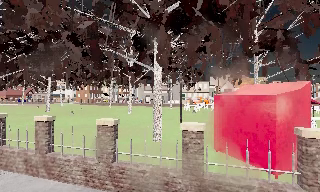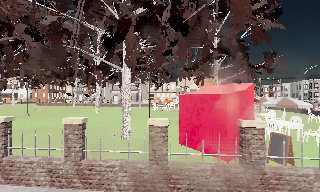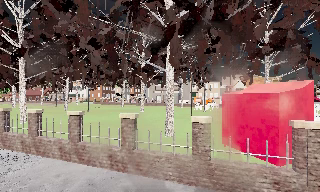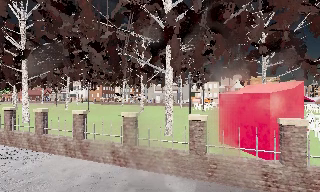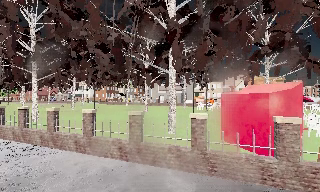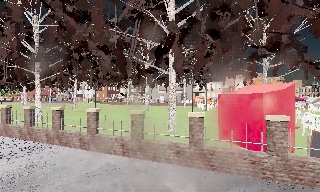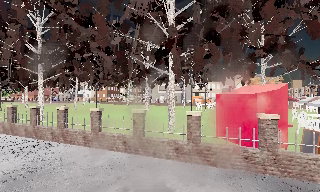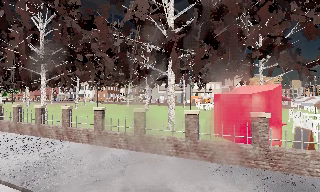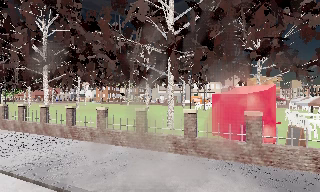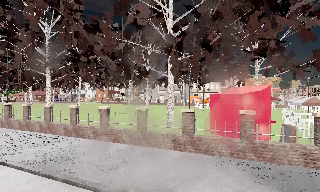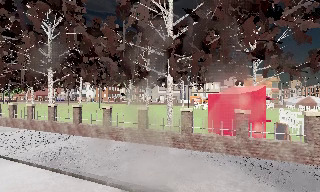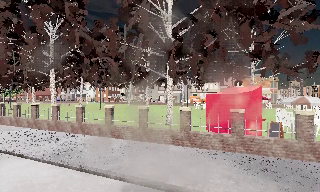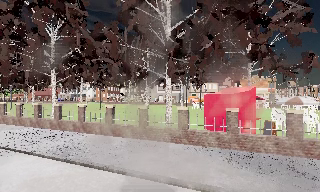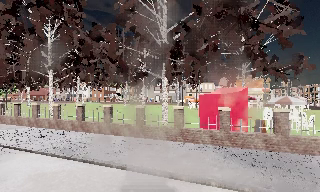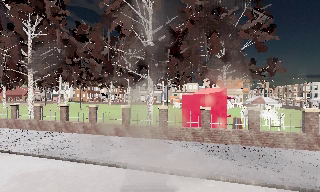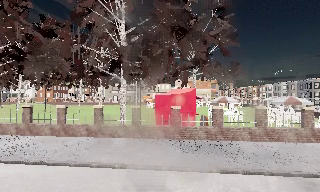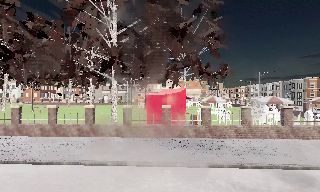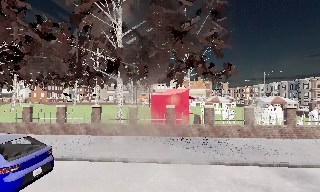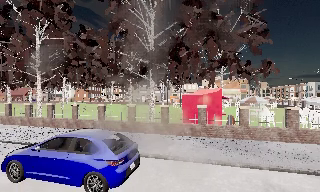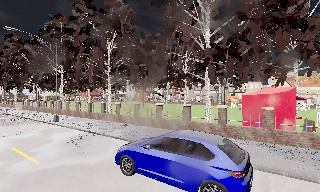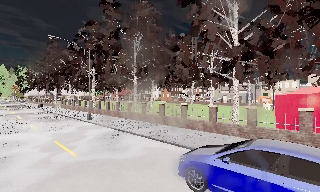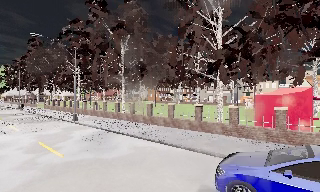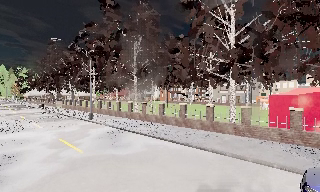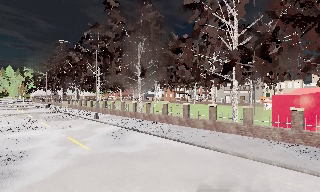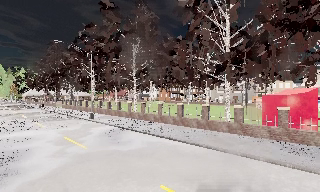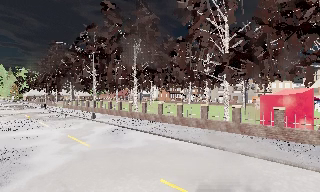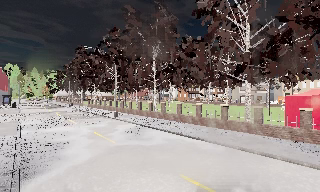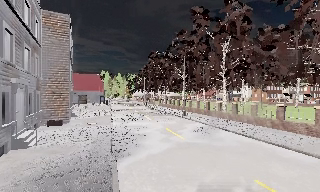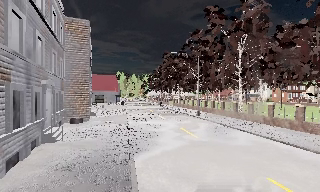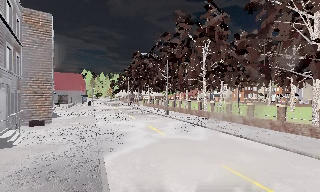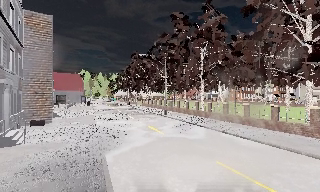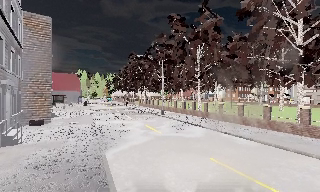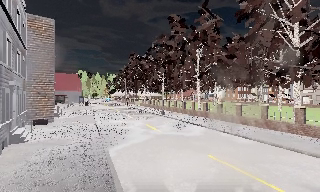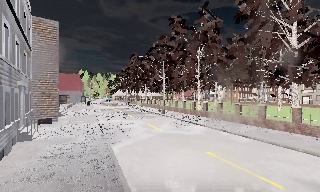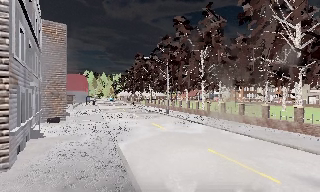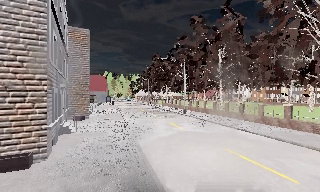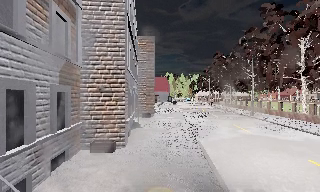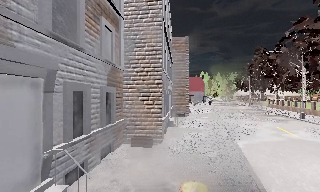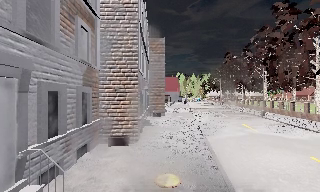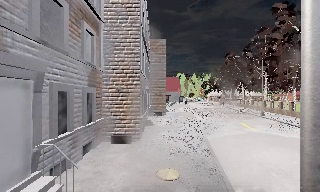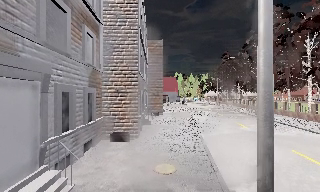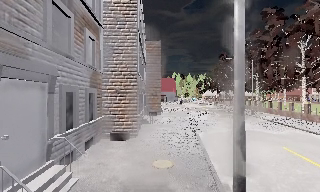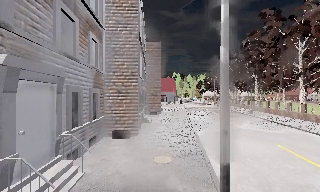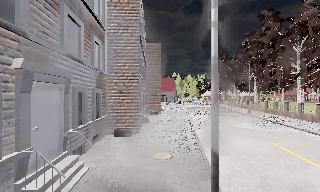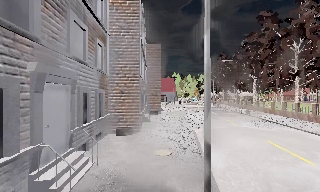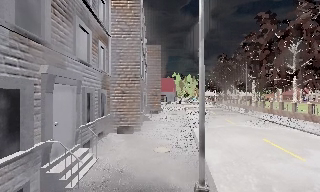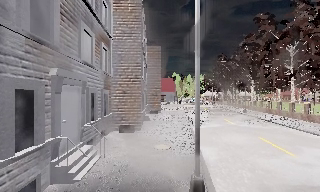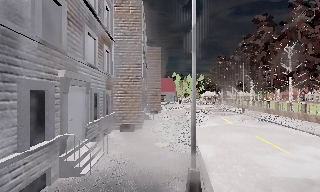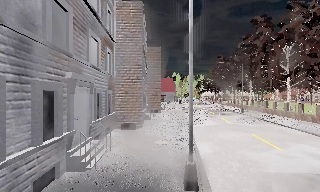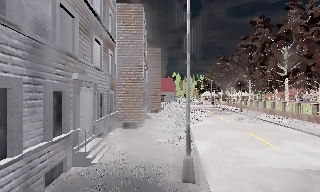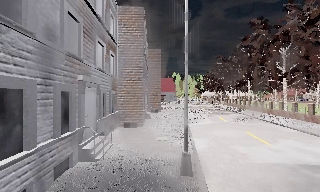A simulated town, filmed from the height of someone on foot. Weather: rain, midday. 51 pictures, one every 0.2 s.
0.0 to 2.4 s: The camera travels backward, about 4.5 m, so what stands in front gets smaller.
2.4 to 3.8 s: The scene slides to the right, as the camera pans about 15 degrees to its left. It travels backward, about 2 m, so what stands in front gets smaller.
3.8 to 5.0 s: The camera travels backward, about 1.5 m, so what stands in front gets smaller.
5.0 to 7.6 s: The camera swings to its left by about 55 degrees, and the scene slides to the right. It travels backward, about 5 m.
7.6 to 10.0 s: The camera travels backward, about 4.5 m, so what stands in front gets smaller.
The film runs backward here.
